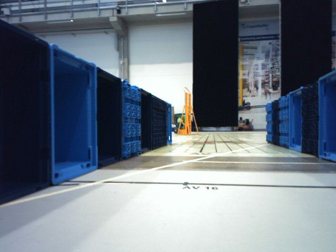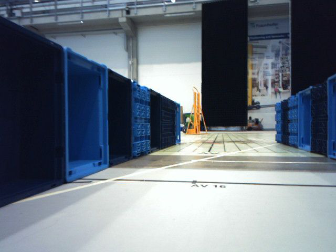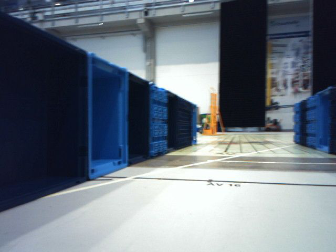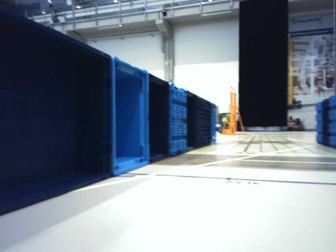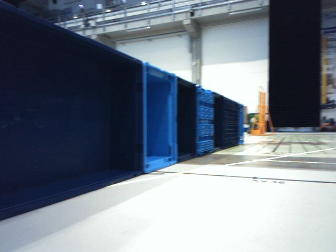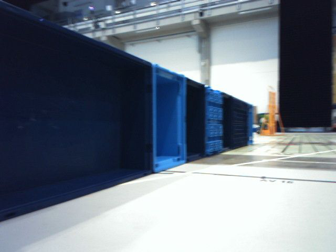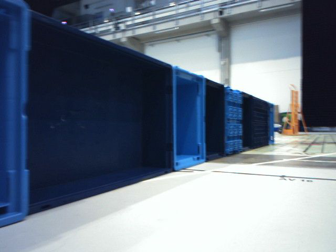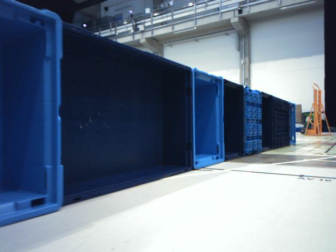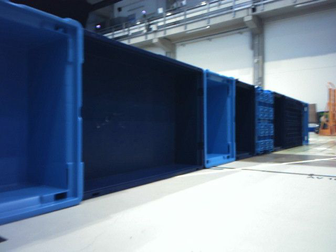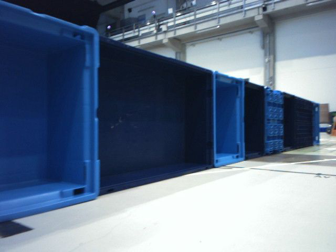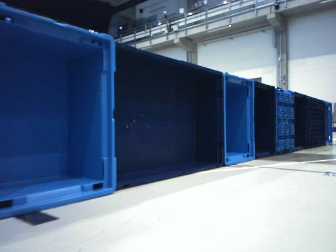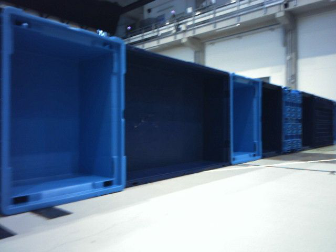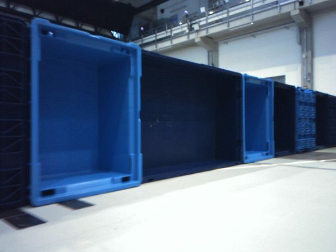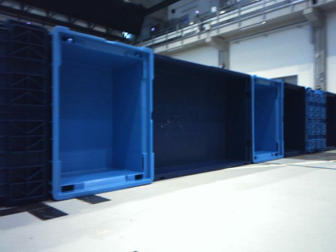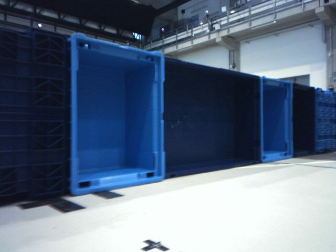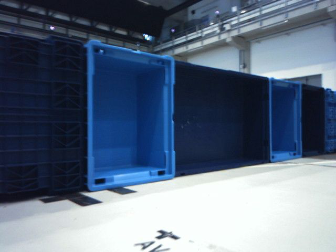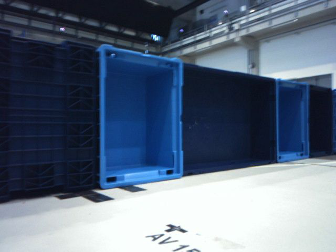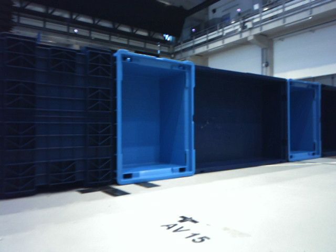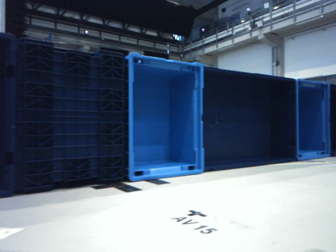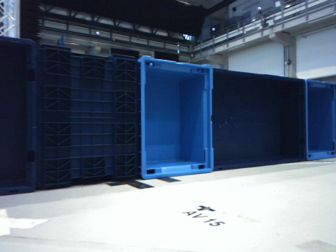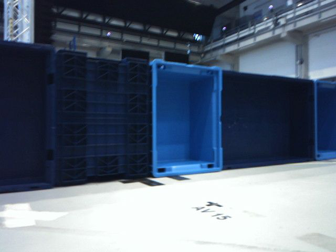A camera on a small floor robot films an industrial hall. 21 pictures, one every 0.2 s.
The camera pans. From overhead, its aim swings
counterclockwise.
The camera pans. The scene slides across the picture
to the right.
0.0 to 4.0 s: The camera swings to its left by about 55 degrees, and the scene slides to the right. It travels backward, about 0.7 m.
The film runs backward here.
